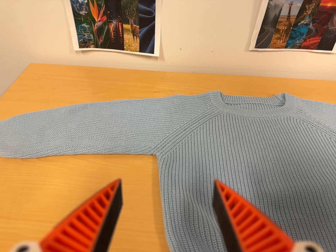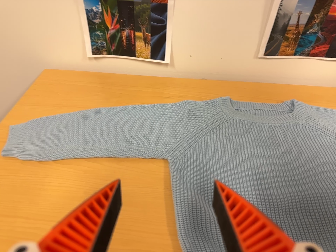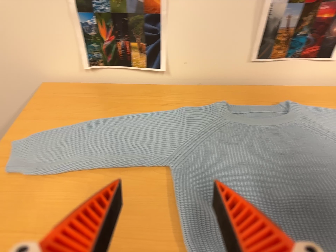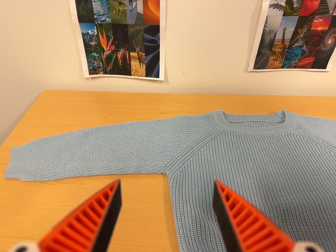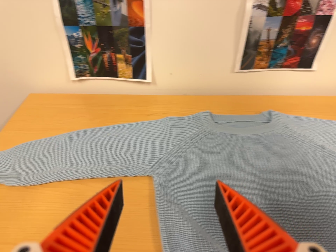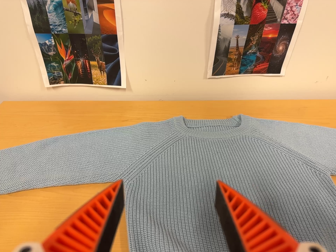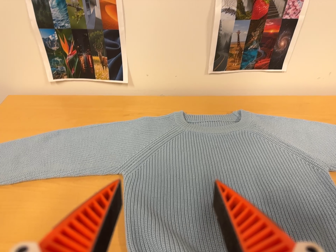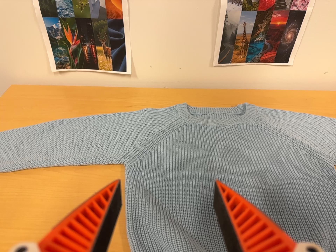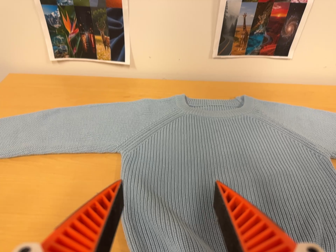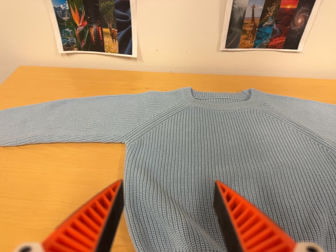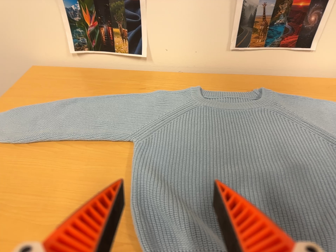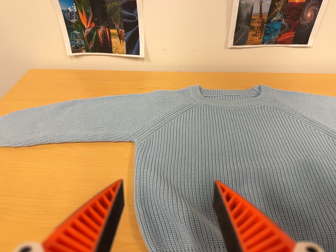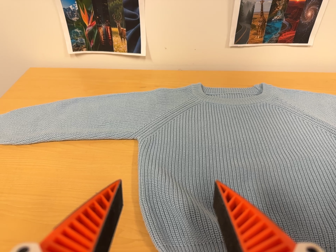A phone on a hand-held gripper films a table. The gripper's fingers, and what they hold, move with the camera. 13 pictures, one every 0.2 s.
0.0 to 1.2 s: The camera travels to its right and backward, about 8 cm, so close, fixed things drift to the left.
1.2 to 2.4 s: The camera travels toward the bottom of its view, about 6 cm, so close, fixed things drift upward.
The film runs backward here.
